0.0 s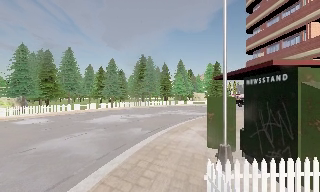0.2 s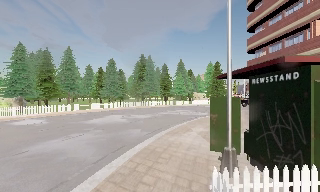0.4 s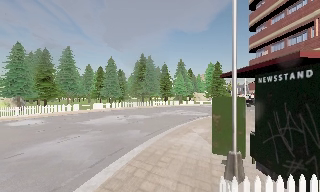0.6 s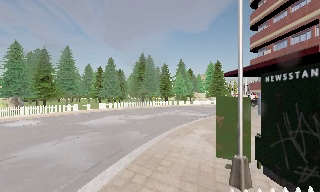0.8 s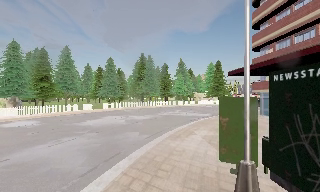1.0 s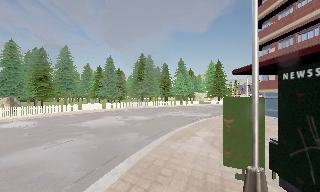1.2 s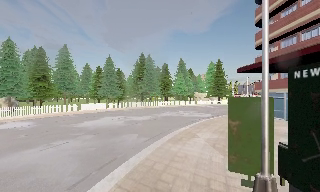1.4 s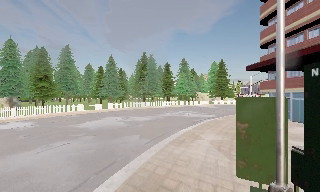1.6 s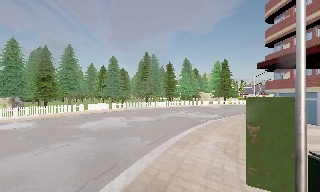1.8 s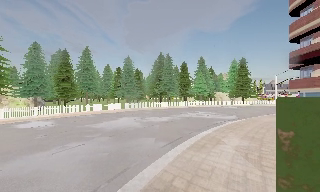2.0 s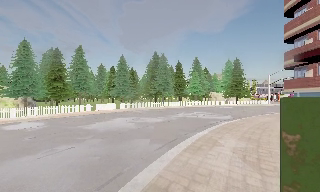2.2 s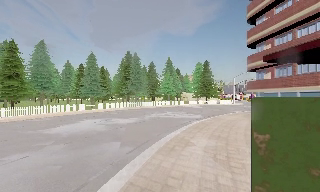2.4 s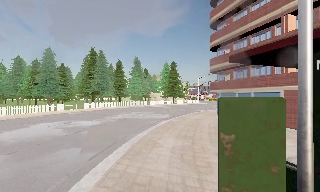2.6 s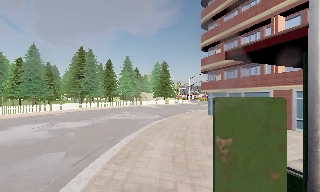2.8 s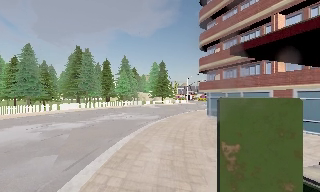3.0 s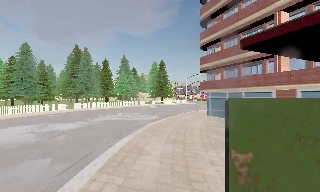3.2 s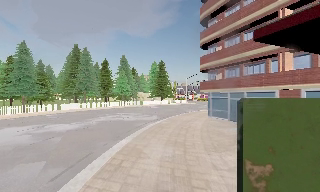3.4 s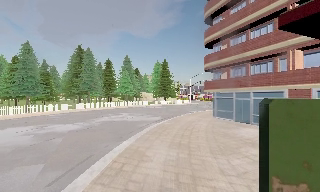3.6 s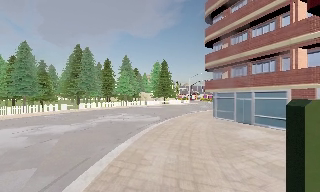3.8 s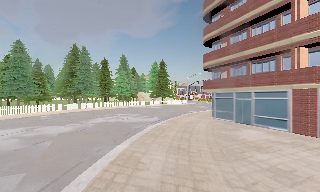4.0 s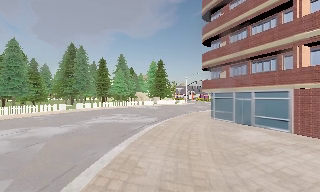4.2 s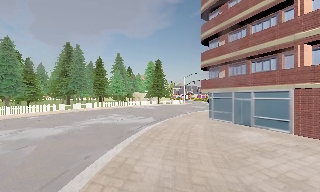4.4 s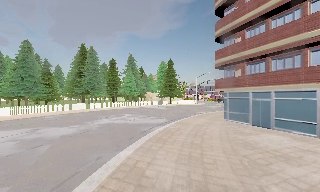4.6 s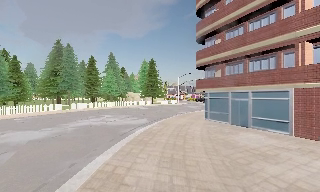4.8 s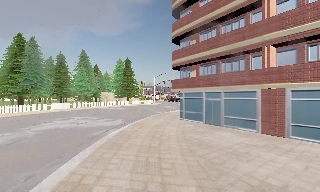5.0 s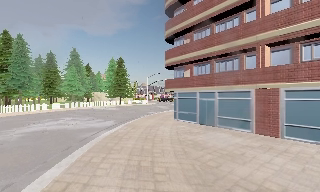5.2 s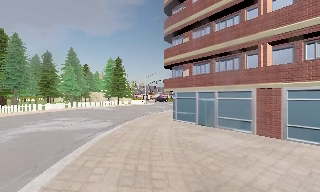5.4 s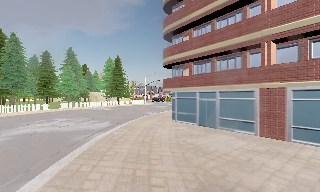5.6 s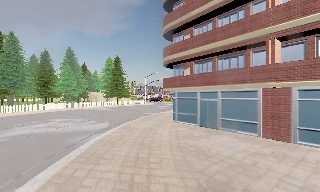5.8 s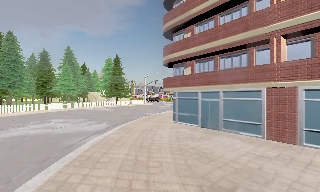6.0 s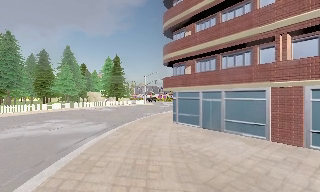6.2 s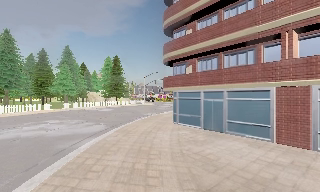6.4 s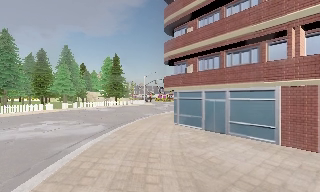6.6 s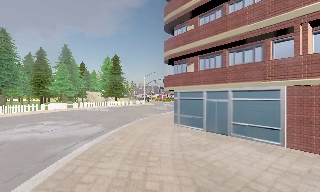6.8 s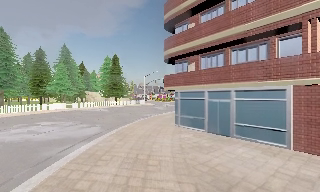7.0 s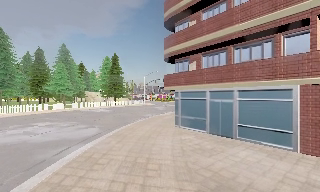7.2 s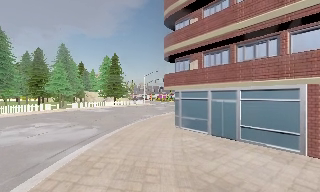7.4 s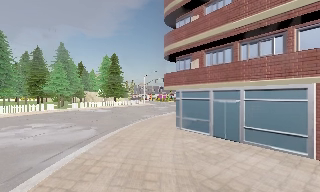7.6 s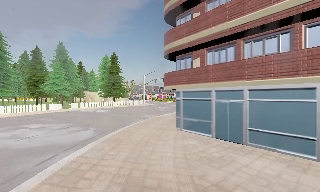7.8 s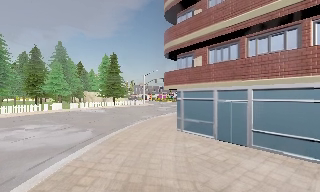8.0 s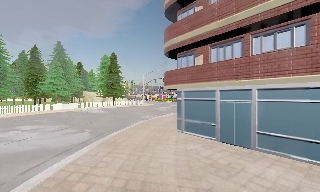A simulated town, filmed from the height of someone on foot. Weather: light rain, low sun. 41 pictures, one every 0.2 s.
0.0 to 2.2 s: The camera travels forward, about 3.5 m, so what stands in front looms larger.
2.2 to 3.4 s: The camera swings to its right by about 15 degrees, and the scene slides to the left. It travels forward, about 2 m, so what stands in front looms larger.
3.4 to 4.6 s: The camera travels forward, about 2 m, so what stands in front looms larger.
4.6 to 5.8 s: The camera pans to its right, which is clockwise from overhead, by about 10 degrees. It travels forward, about 2 m, so what stands in front looms larger.
5.8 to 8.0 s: The camera travels forward, about 3.5 m, so what stands in front looms larger.
The film runs forward here.
